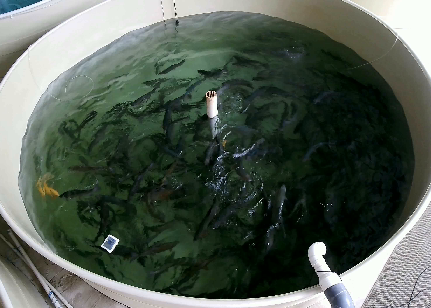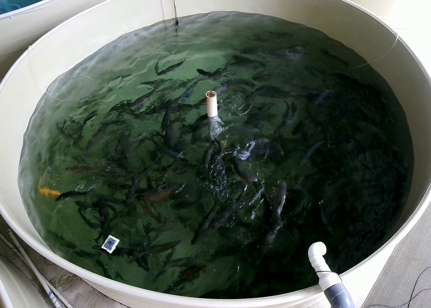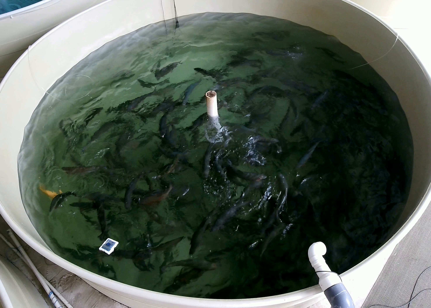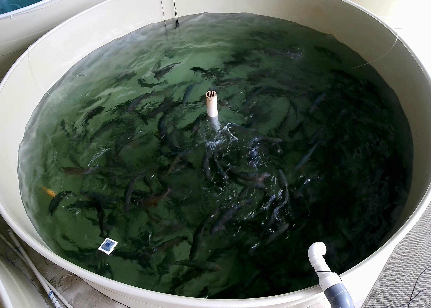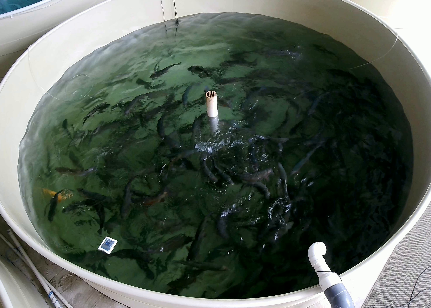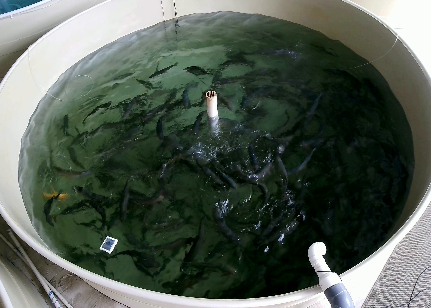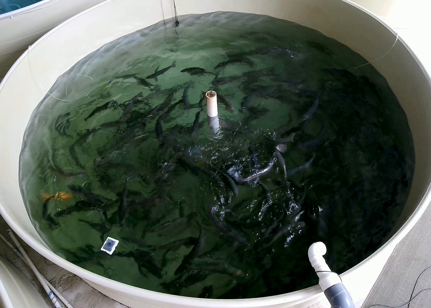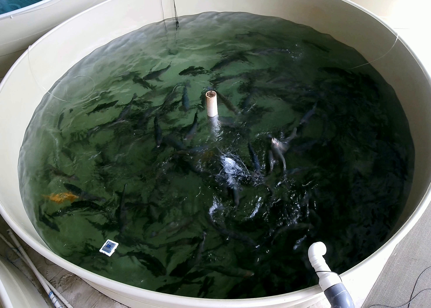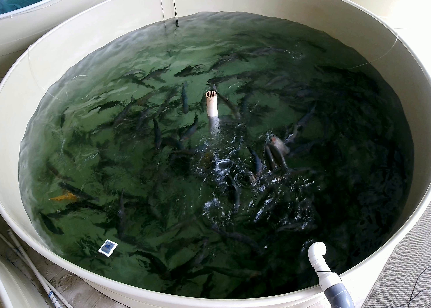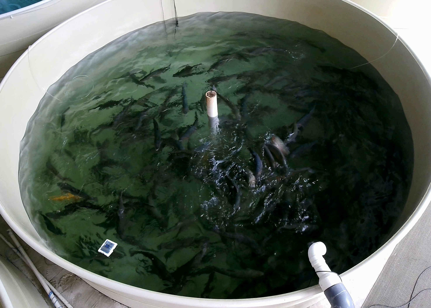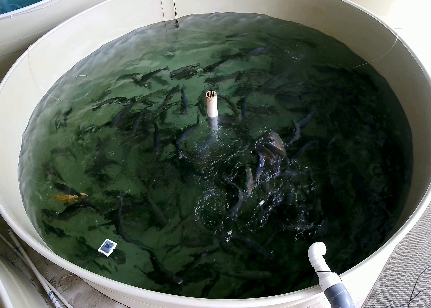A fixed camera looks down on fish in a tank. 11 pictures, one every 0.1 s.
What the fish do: Foraging.
